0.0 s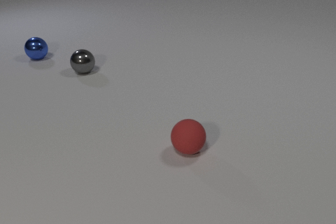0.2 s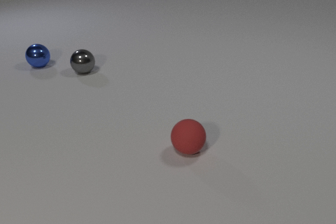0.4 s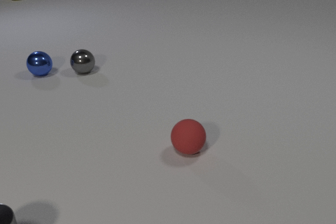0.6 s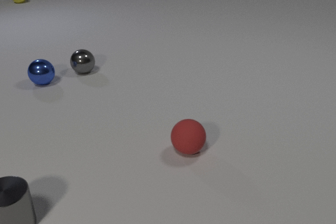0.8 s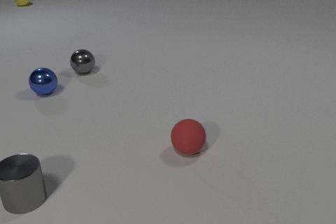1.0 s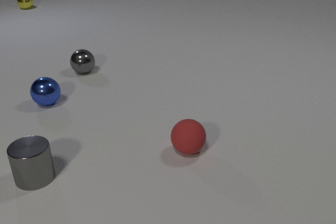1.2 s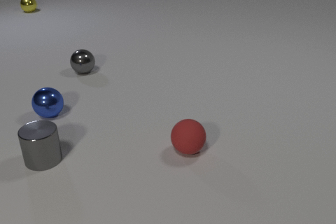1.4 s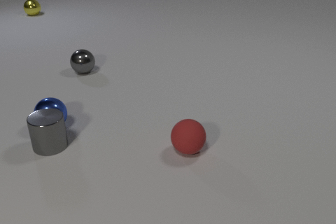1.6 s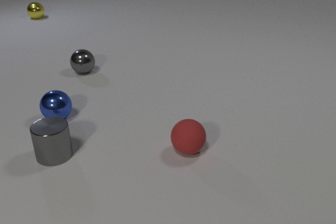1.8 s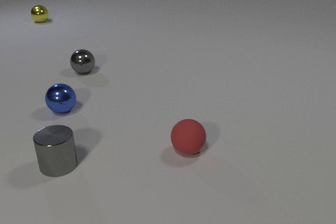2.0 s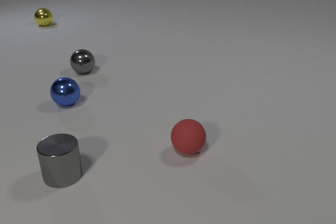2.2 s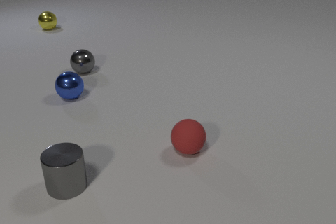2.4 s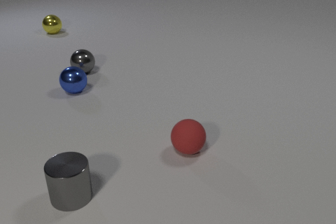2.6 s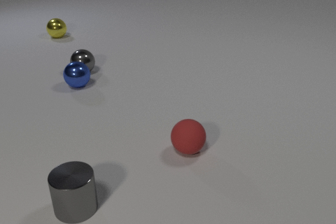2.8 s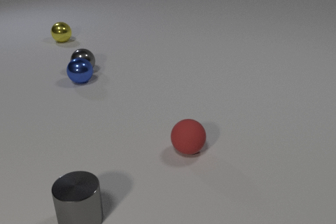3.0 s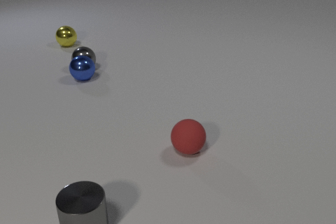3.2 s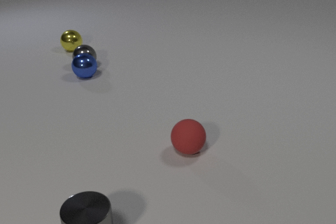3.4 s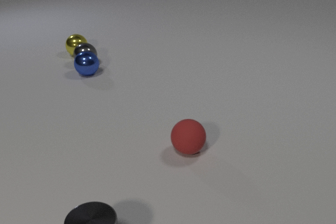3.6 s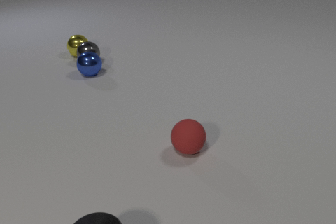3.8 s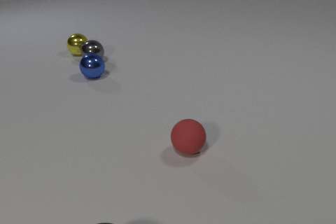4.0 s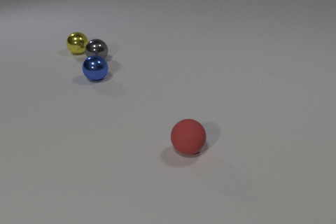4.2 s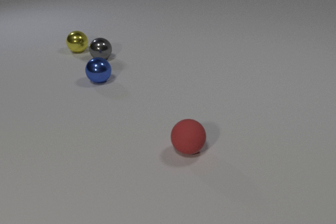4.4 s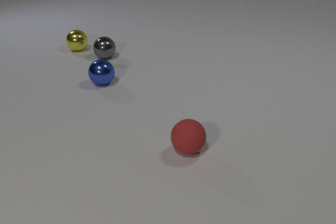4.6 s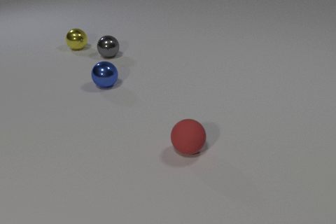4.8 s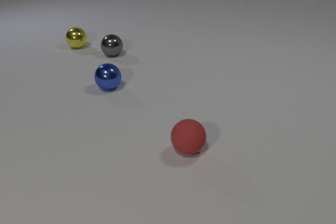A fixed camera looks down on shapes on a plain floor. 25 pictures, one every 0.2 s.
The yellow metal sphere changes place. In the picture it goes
toward the camera.
0.0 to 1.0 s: The blue metal sphere rolls toward the camera. The gray metal cylinder comes in at the bottom edge, slides away from the camera and to the right. The yellow metal sphere comes in at the top edge, rolls toward the camera.
1.0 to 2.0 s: The blue metal sphere rolls to the right. The gray metal cylinder slides to the right. The yellow metal sphere rolls toward the camera. The blue metal sphere and the gray metal cylinder collide.
2.0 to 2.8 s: The blue metal sphere rolls away from the camera. The gray metal cylinder slides toward the camera. The yellow metal sphere rolls toward the camera. The blue metal sphere and the gray metal sphere collide.
2.8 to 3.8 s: The blue metal sphere rolls to the right and away from the camera. The gray metal cylinder slides toward the camera. The gray metal sphere rolls away from the camera and to the right. The yellow metal sphere rolls toward the camera. The gray metal sphere and the yellow metal sphere collide.
3.8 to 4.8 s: The blue metal sphere rolls toward the camera and to the right. The gray metal sphere rolls to the right and away from the camera. The yellow metal sphere rolls away from the camera.
What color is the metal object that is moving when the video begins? blue.
Are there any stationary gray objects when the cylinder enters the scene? yes.
What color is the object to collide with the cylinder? blue.
